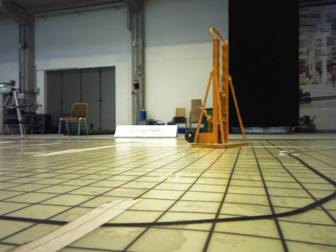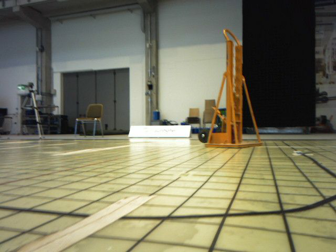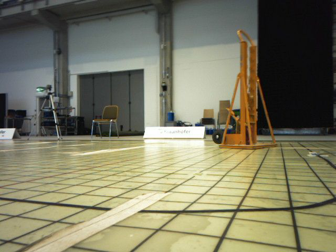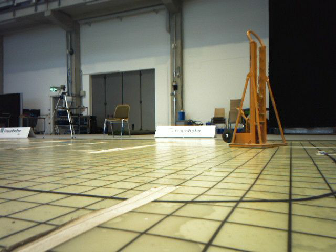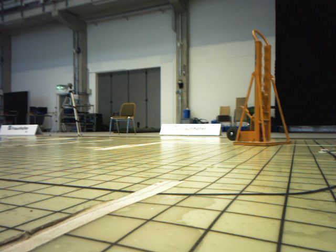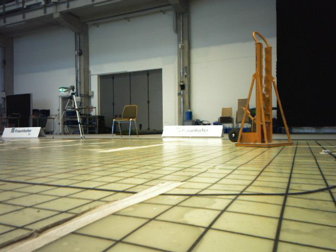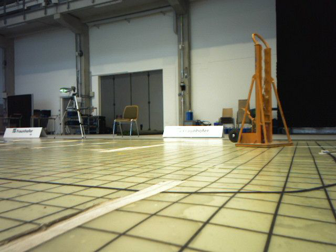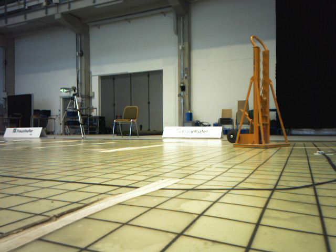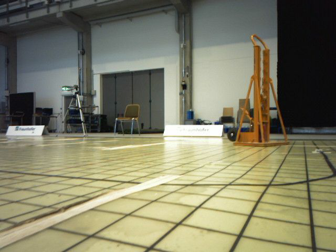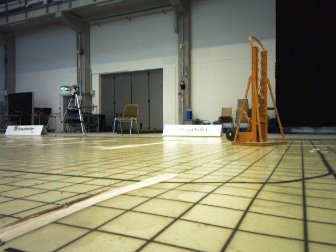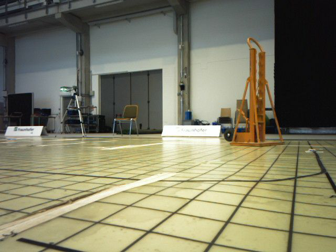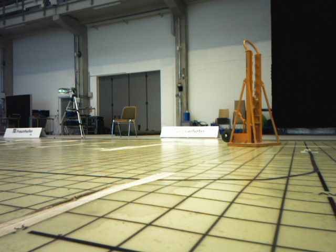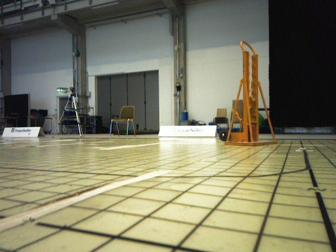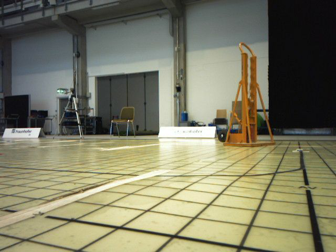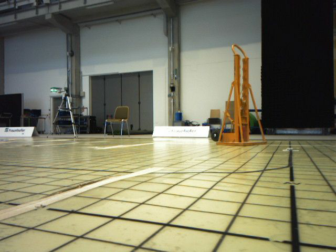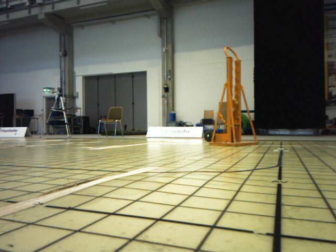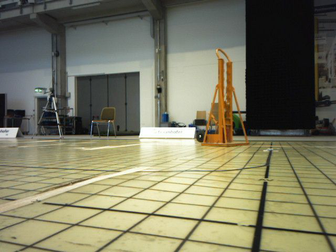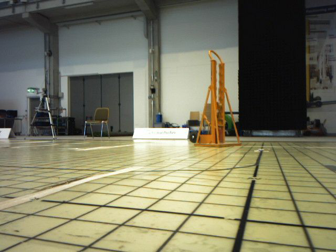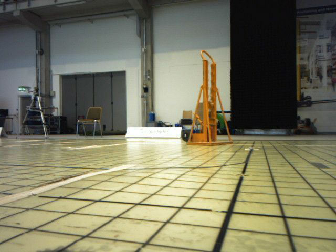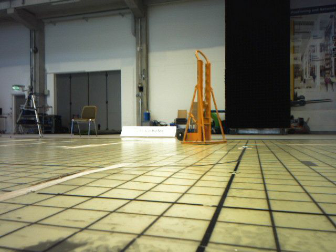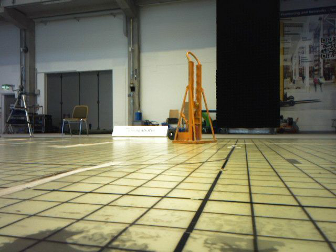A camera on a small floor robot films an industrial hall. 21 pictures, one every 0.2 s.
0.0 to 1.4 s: The camera pans to its left, which is counterclockwise from overhead, by about 10 degrees. It travels backward, about 0.3 m, so what stands in front gets smaller.
1.4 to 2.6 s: The camera travels backward, about 0.3 m, so what stands in front gets smaller.
2.6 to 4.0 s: The camera swings to its right by about 10 degrees, and the scene slides to the left. It travels backward, about 0.3 m, so what stands in front gets smaller.
The film runs backward here.
